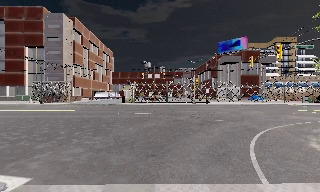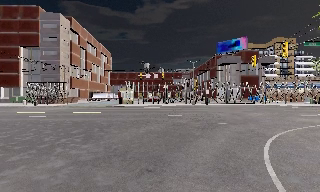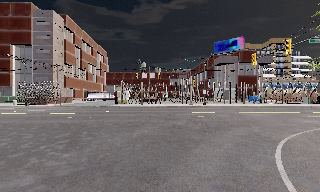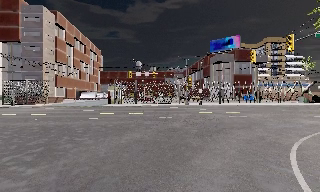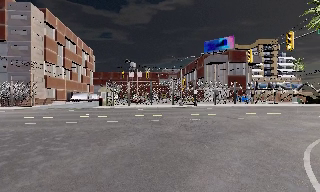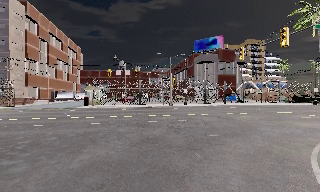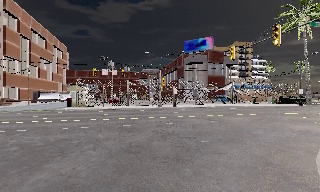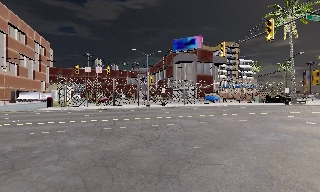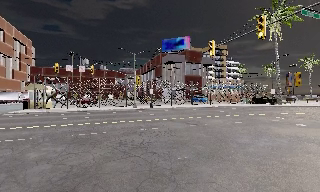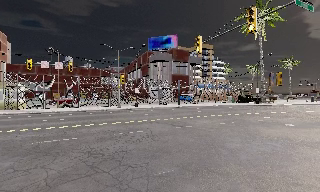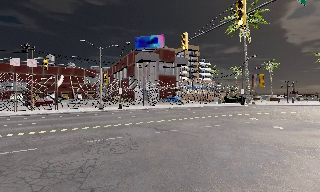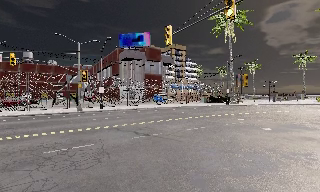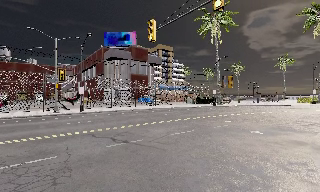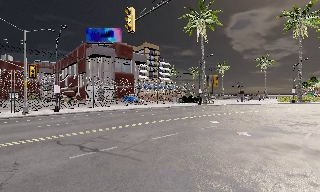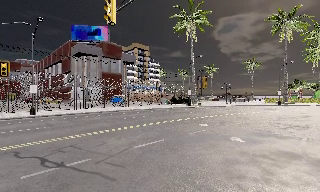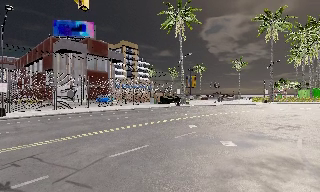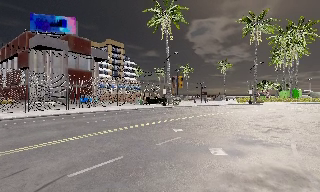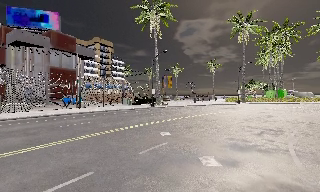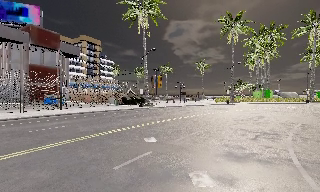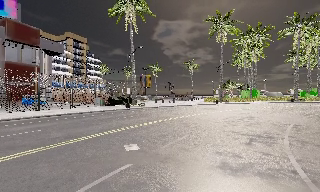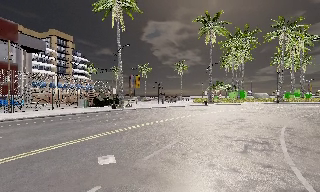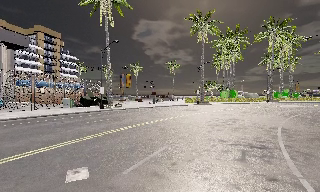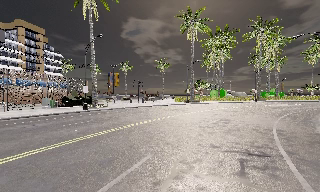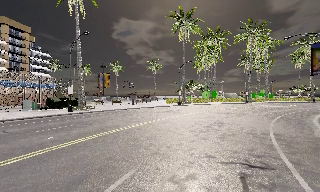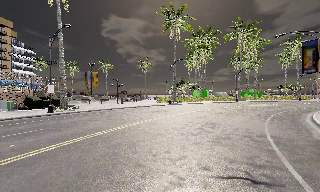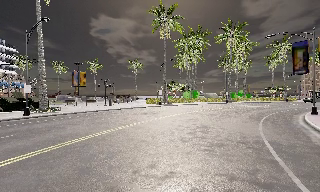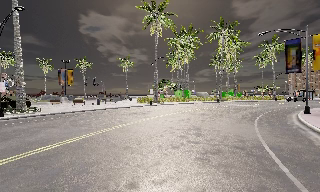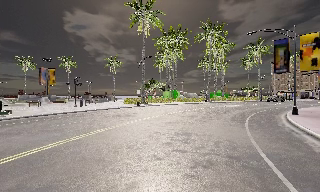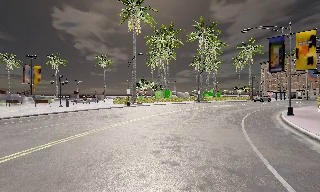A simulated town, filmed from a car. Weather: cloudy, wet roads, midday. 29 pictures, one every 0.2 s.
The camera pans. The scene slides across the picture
to the left.
The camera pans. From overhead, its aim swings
clockwise.
0.0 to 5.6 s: The camera swings to its right by about 95 degrees, and the scene slides to the left. It travels forward, about 25 m.
The film runs forward here.
